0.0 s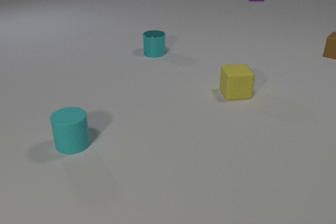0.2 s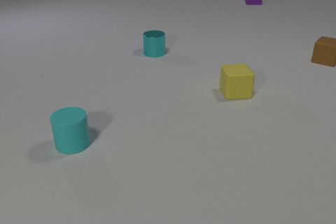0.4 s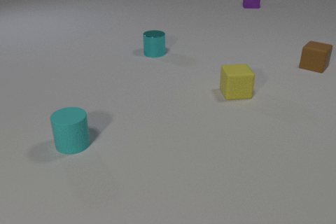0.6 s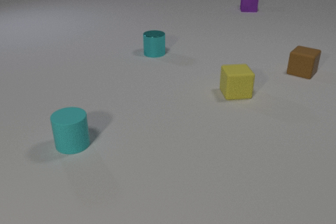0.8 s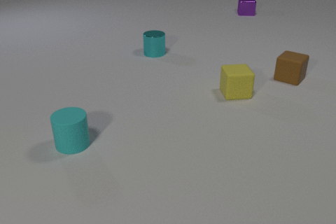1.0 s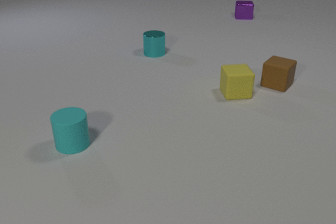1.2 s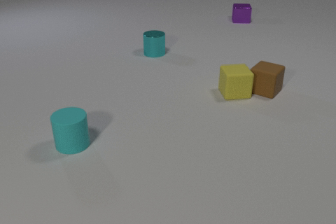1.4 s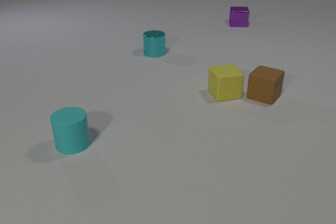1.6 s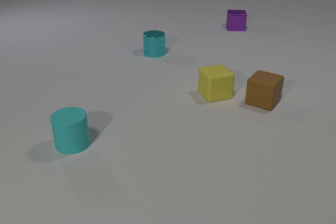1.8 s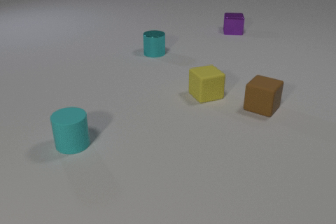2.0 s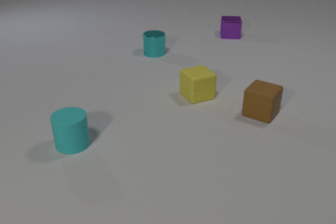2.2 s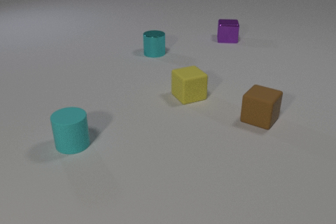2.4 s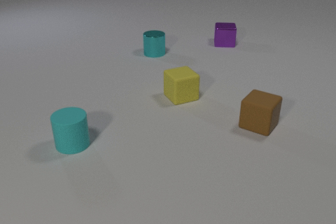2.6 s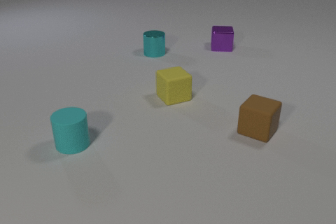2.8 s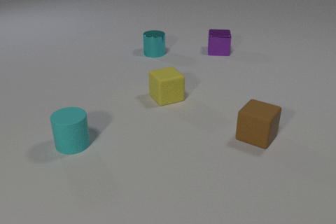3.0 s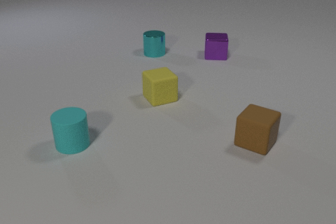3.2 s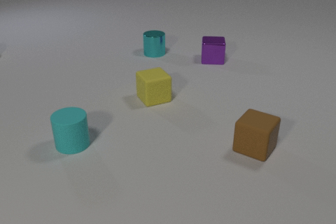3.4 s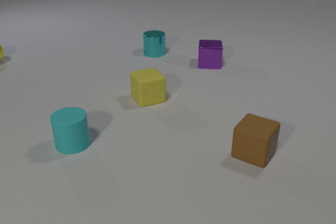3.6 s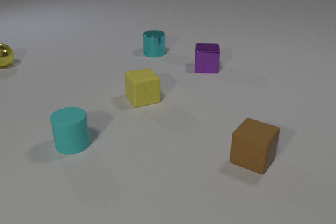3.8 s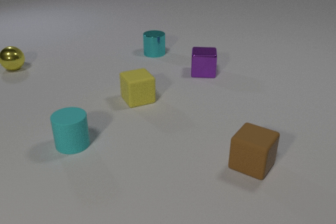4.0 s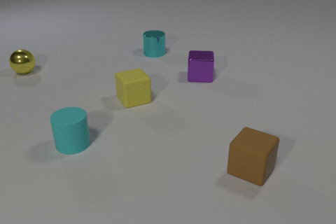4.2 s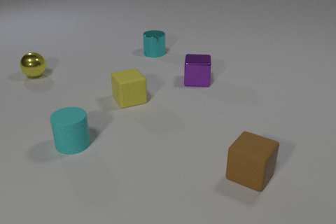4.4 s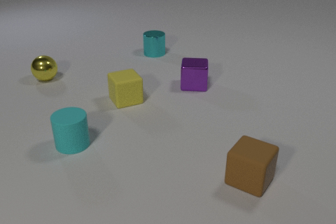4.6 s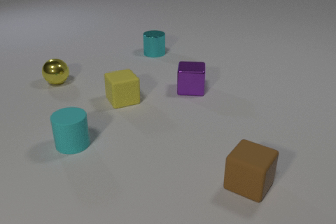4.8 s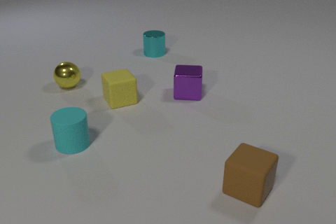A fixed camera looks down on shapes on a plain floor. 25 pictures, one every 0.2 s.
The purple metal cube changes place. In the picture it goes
toward the camera.
The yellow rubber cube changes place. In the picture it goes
to the left.
0.0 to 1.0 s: The brown rubber cube slides toward the camera and to the left. The purple metal cube slides toward the camera.
1.0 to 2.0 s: The brown rubber cube slides toward the camera. The yellow rubber cube slides to the left. The purple metal cube slides toward the camera. The brown rubber cube and the yellow rubber cube collide.
2.0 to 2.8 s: The brown rubber cube slides toward the camera. The yellow rubber cube slides to the left. The purple metal cube slides toward the camera.
2.8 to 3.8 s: The brown rubber cube slides toward the camera. The yellow rubber cube slides to the left. The yellow metal sphere comes in at the left edge, rolls toward the camera and to the right. The purple metal cube slides toward the camera.
3.8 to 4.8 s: The brown rubber cube slides toward the camera. The yellow rubber cube slides to the left. The yellow metal sphere rolls toward the camera and to the right. The purple metal cube slides toward the camera.
How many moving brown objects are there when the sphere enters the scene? 1.
Are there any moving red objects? no.
What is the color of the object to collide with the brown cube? yellow.
